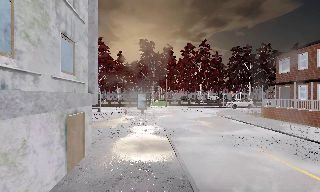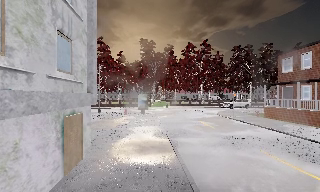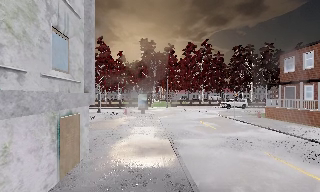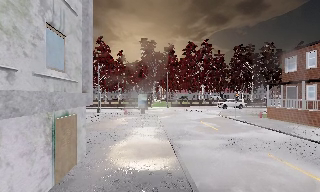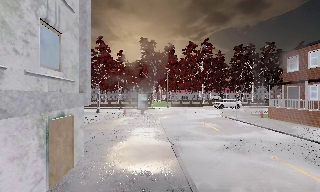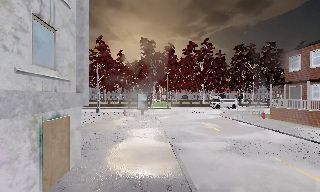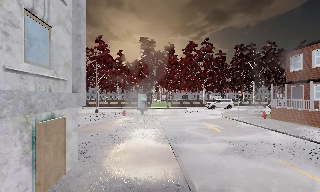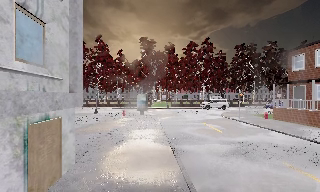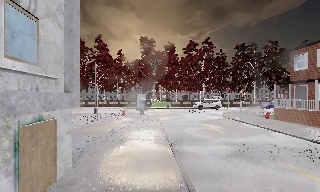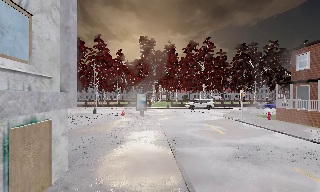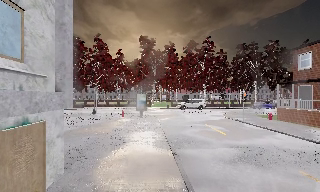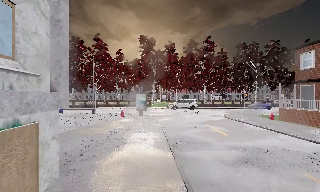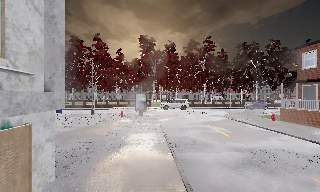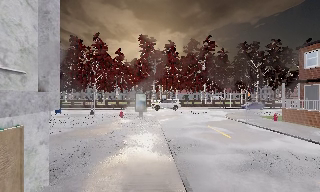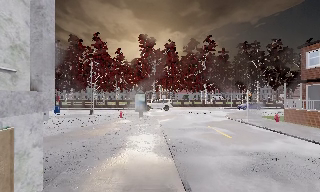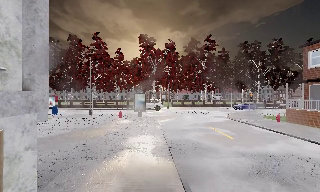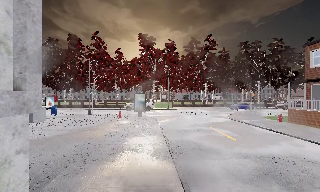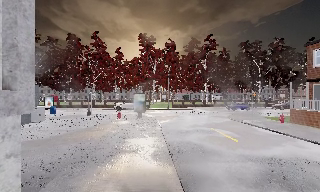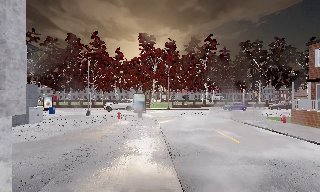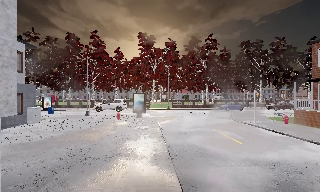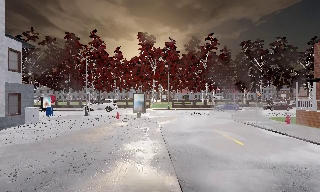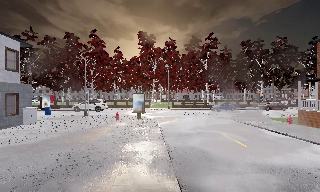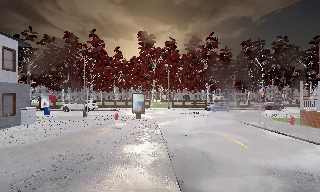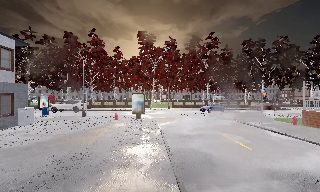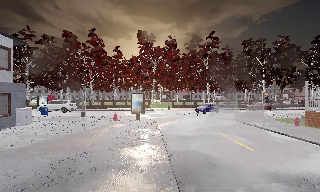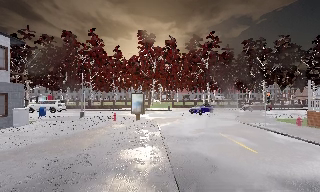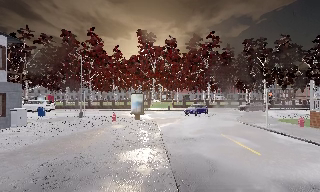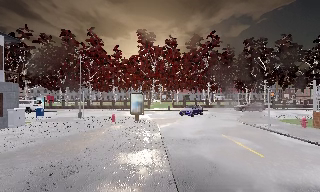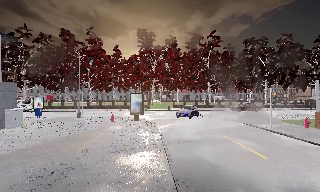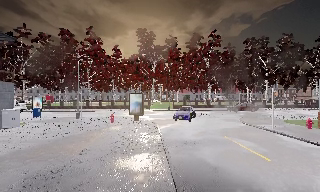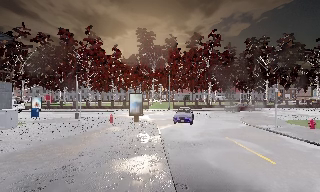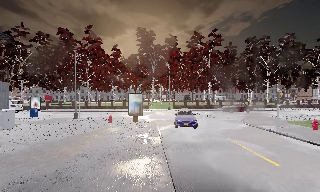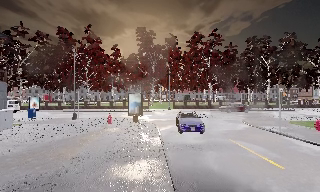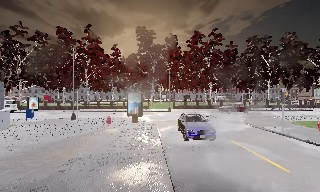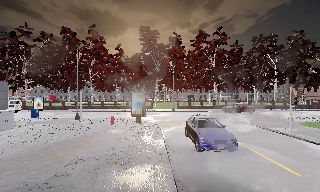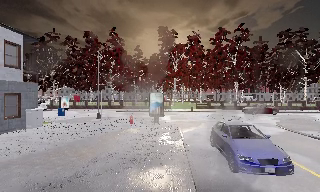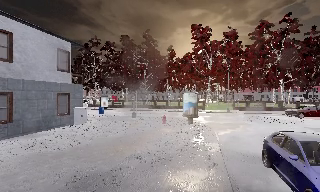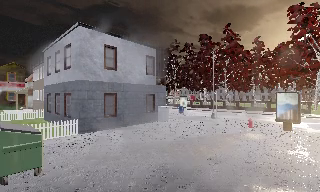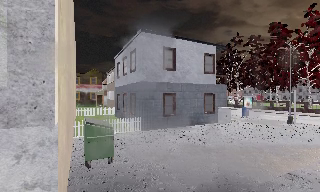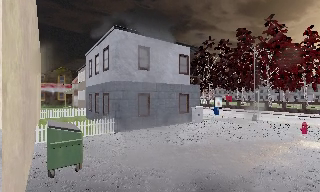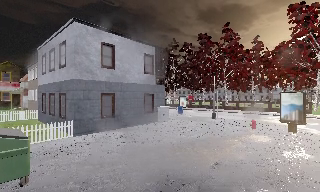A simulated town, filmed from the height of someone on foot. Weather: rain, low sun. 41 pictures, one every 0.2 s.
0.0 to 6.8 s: The camera travels forward, about 8 m, so what stands in front looms larger.
6.8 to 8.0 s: The scene slides to the right, as the camera pans about 45 degrees to its left. It travels forward, about 1 m.
The film runs forward here.
